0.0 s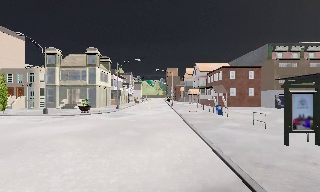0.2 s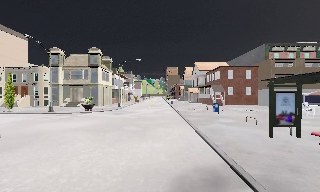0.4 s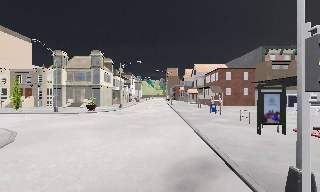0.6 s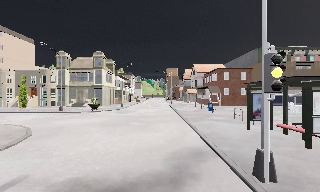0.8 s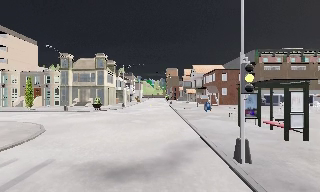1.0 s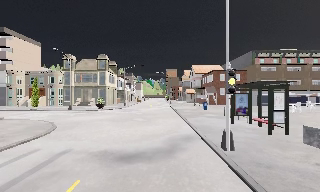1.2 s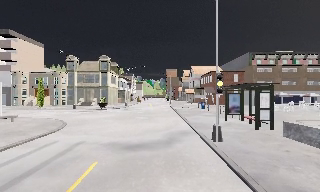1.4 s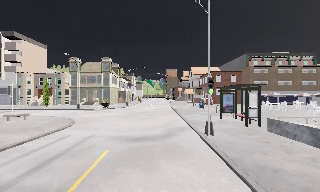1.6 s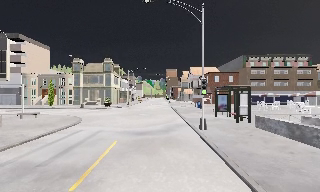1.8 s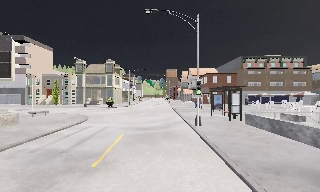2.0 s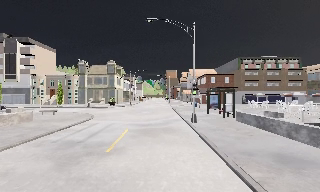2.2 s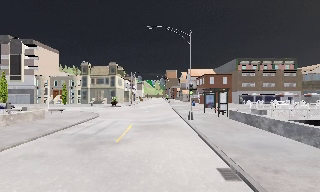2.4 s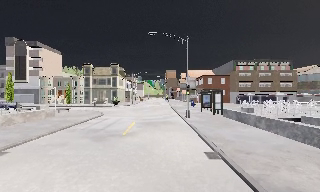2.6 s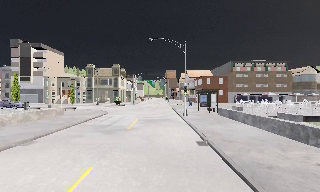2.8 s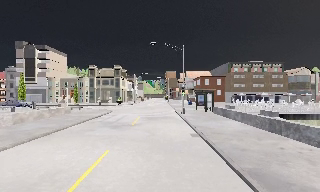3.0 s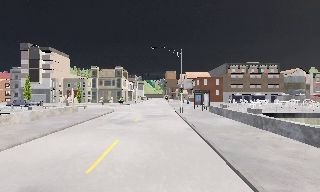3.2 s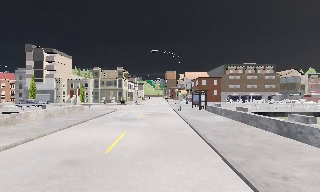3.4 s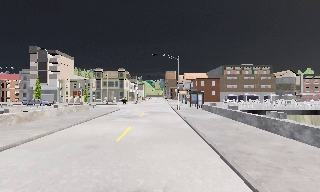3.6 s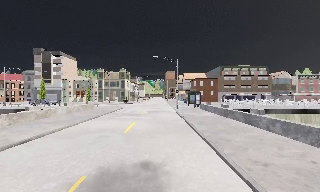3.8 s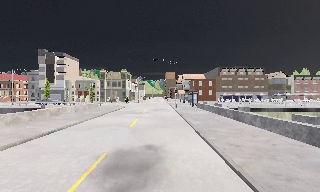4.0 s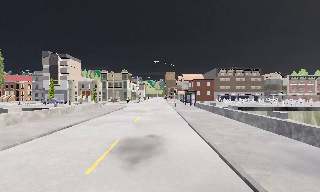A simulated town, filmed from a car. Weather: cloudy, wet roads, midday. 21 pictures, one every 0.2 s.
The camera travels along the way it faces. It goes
backward.
0.0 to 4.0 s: The camera travels backward, about 25 m, so what stands in front gets smaller.
The film runs backward here.
